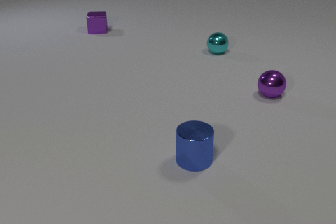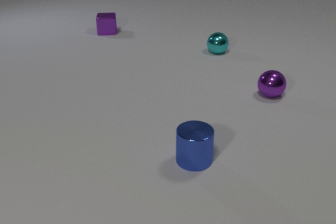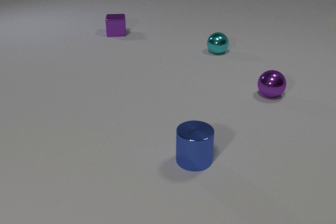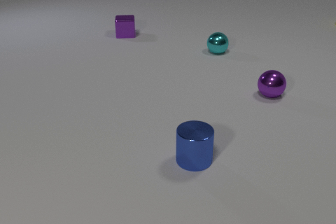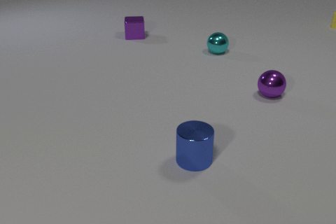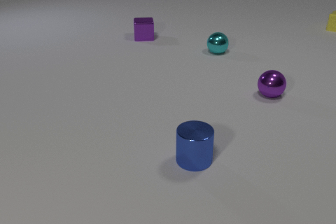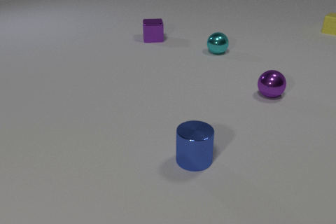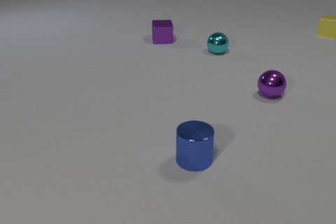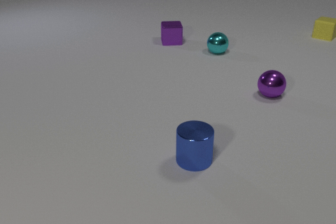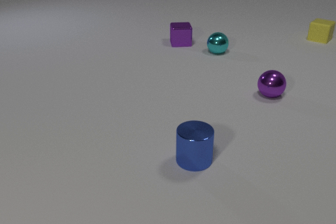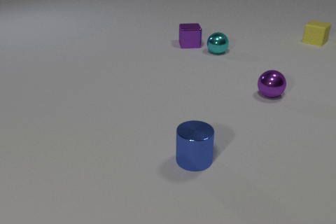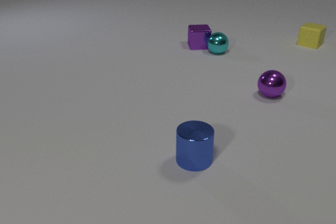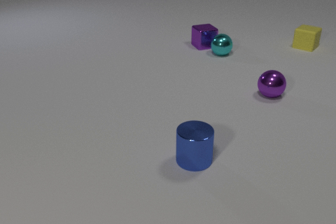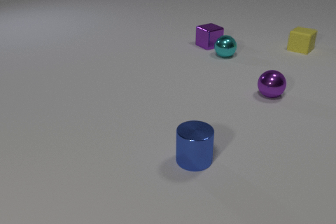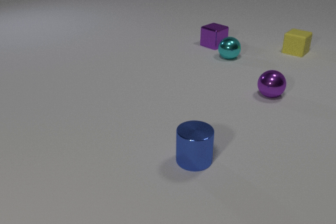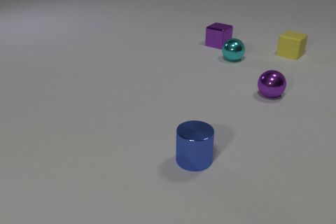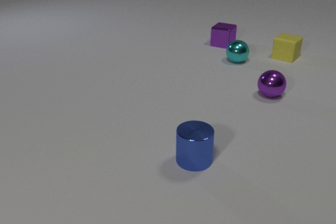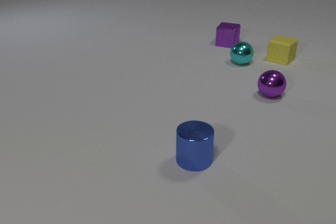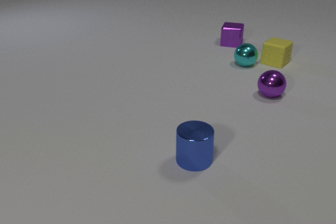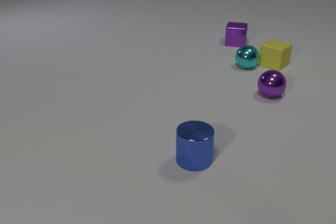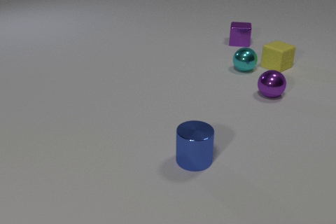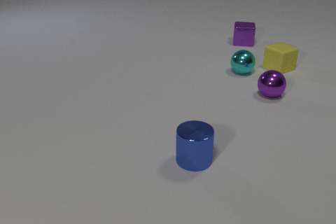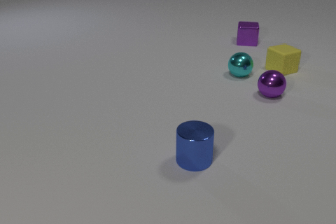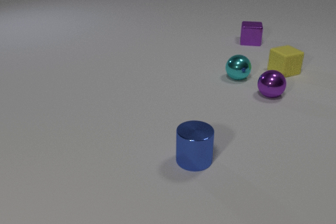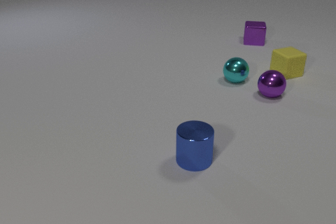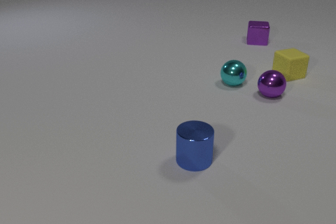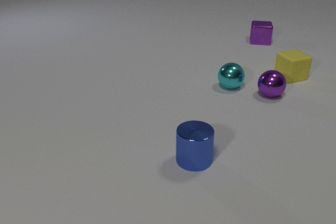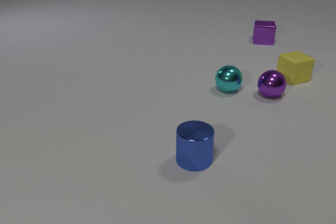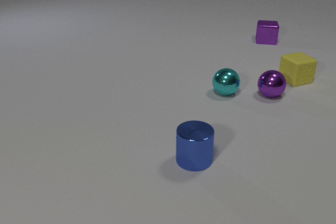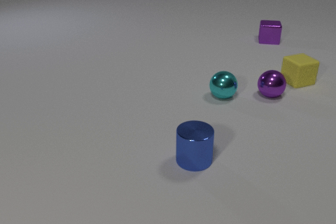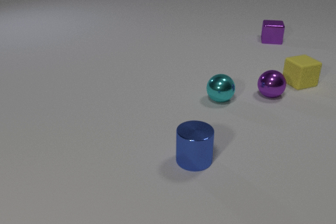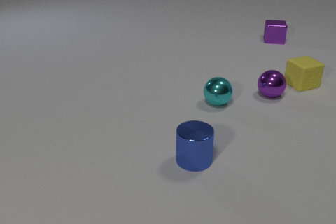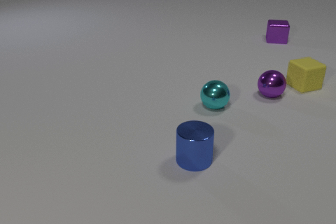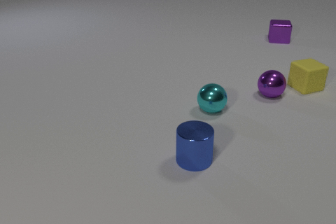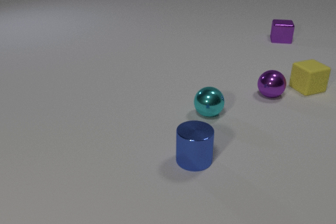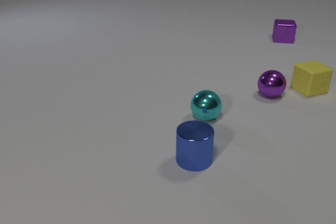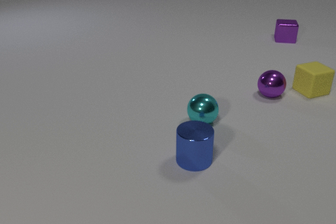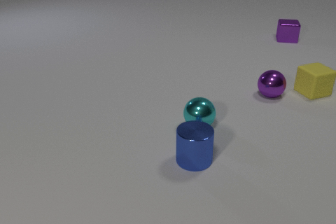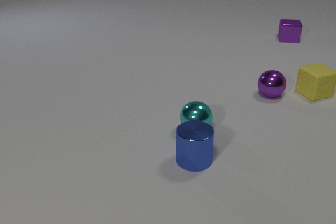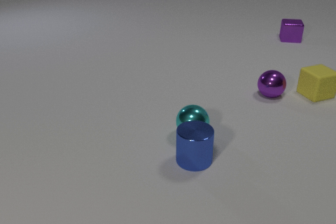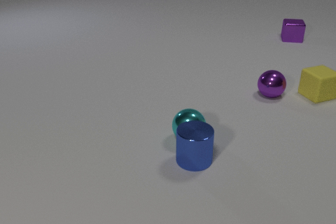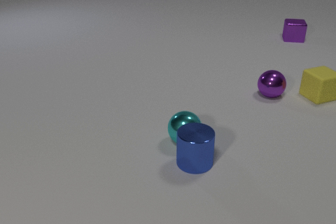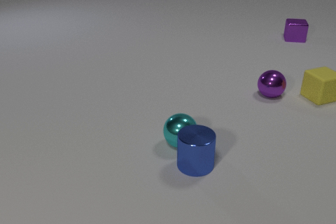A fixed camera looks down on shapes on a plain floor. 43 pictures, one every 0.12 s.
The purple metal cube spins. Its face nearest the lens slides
to the right.
The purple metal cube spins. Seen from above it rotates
counterclockwise.
0.00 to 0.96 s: The purple metal cube slides to the right and toward the camera. The yellow rubber cube comes in at the right edge, slides toward the camera and to the left.
0.96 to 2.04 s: The purple metal cube slides to the right, spins so that its near face slides to the right, counterclockwise seen from above. The cyan metal sphere rolls toward the camera and to the right. The yellow rubber cube slides toward the camera and to the left. The purple metal cube and the cyan metal sphere collide.
2.04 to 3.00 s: The purple metal cube slides to the right and away from the camera. The cyan metal sphere rolls toward the camera. The yellow rubber cube slides toward the camera, spins so that its near face slides to the left, clockwise seen from above. The cyan metal sphere and the yellow rubber cube collide.
3.00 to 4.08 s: The purple metal cube slides to the right and away from the camera. The cyan metal sphere rolls toward the camera. The yellow rubber cube slides toward the camera and to the right.
4.08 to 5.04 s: The purple metal cube slides to the right and away from the camera. The cyan metal sphere rolls toward the camera and to the left. The yellow rubber cube slides toward the camera and to the right. The blue metal cylinder slides toward the camera. The cyan metal sphere and the blue metal cylinder collide.
How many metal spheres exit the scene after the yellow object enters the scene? 0.
What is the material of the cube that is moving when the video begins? metal.
Are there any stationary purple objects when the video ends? yes.
